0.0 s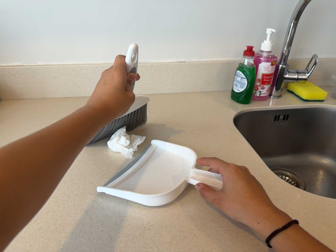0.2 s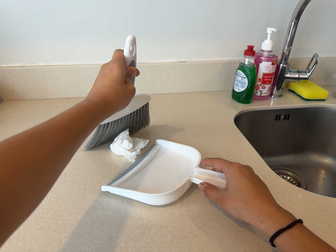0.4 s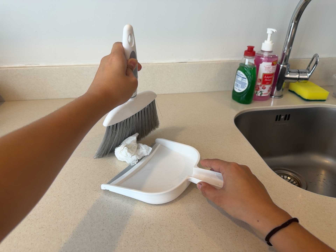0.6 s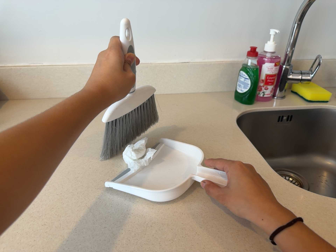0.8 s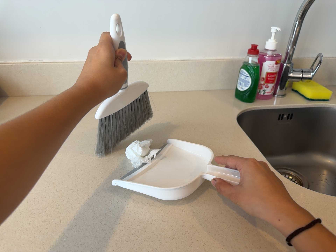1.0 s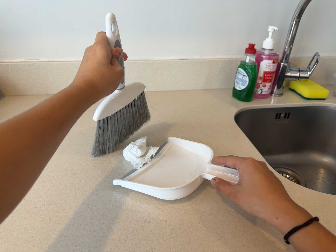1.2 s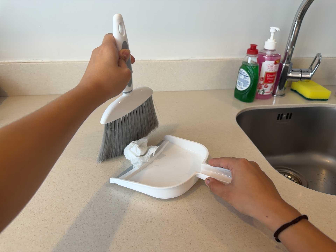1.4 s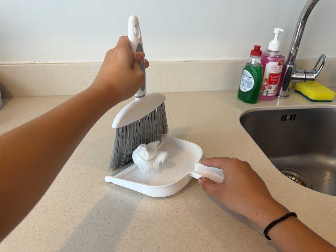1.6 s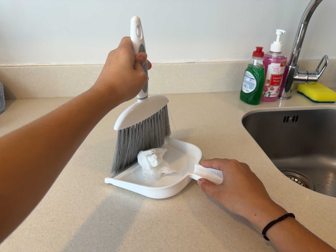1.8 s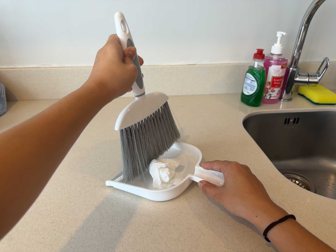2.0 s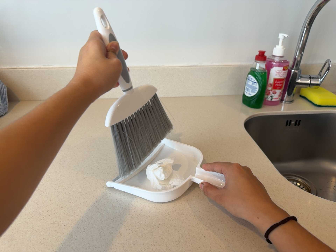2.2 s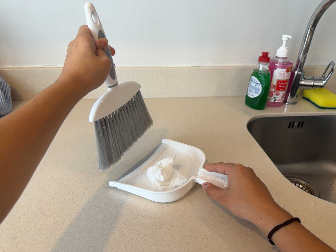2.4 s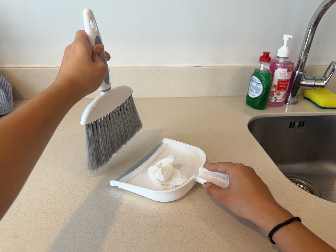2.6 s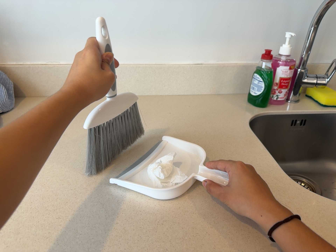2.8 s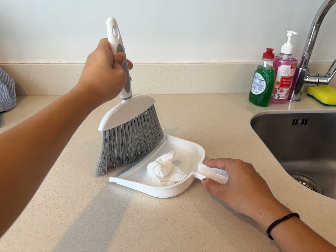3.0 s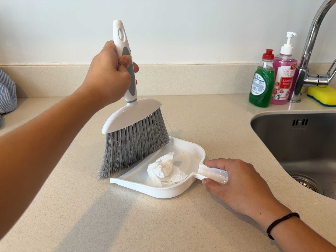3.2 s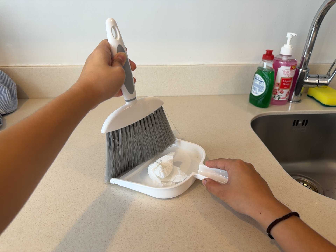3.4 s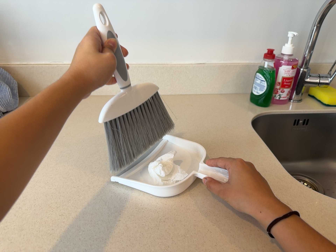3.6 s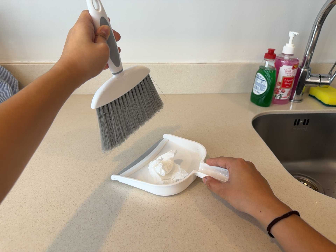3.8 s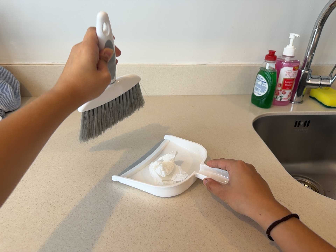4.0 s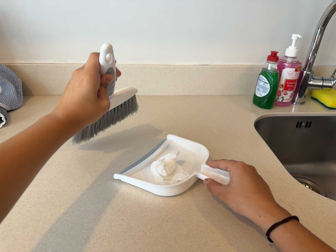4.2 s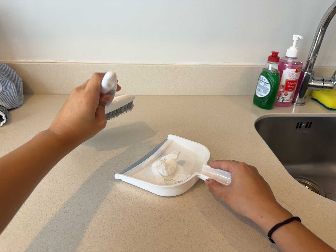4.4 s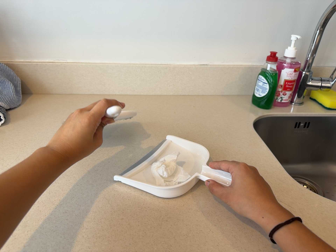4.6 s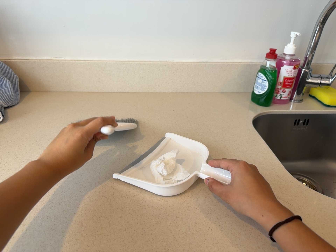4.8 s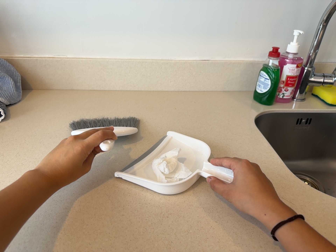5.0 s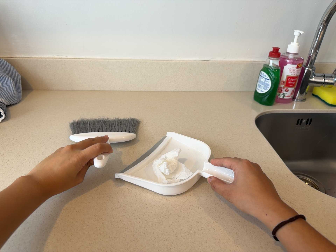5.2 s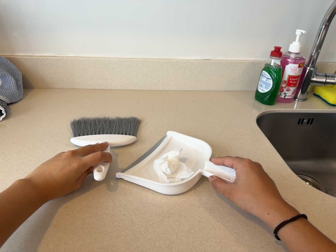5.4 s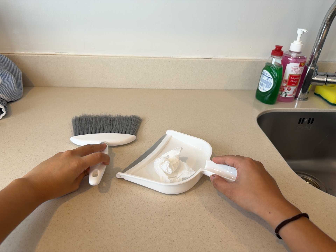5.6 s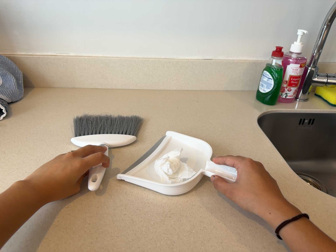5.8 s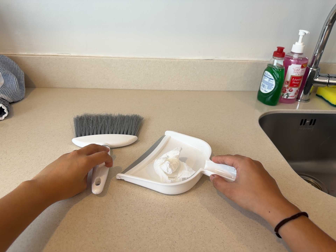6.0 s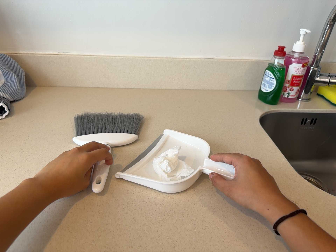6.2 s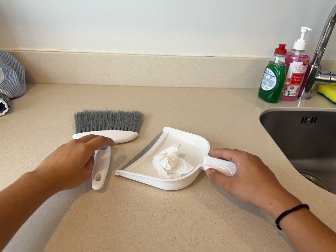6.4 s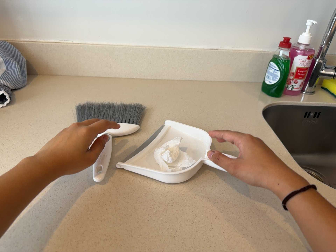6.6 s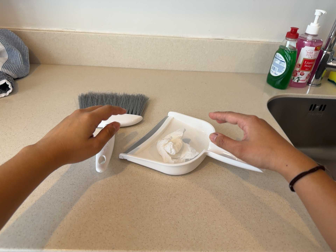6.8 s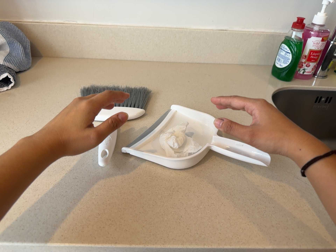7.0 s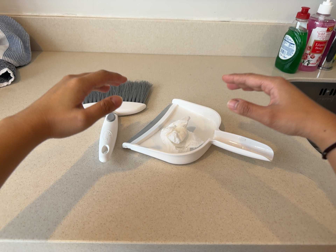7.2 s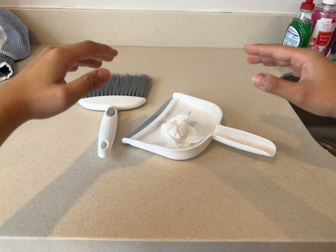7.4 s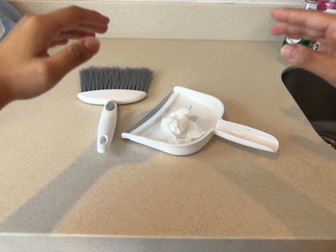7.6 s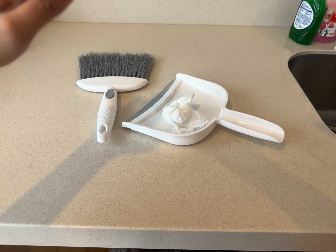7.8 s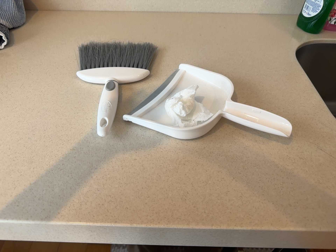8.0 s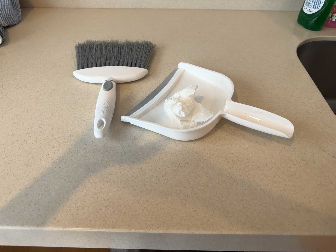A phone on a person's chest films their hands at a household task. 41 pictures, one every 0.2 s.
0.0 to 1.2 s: The camera keeps its place and its aim.
1.2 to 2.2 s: The camera shifts only a little, or ends up much as it began.
2.2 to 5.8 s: The camera shifts only a little, or ends up much as it began.
5.8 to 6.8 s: The camera shifts only a little, or ends up much as it began.
6.8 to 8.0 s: The camera travels forward, about 6 cm, so what stands in front looms larger. Its aim tips toward the bottom of its view by about 10 degrees, and the scene shifts upward.
The film runs forward here.
